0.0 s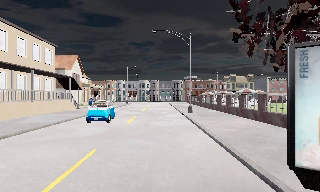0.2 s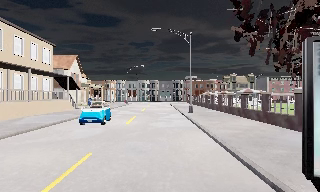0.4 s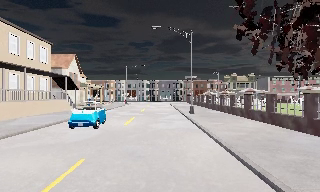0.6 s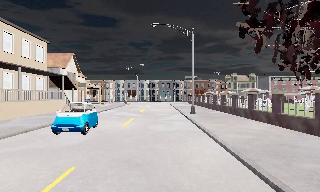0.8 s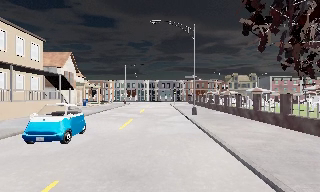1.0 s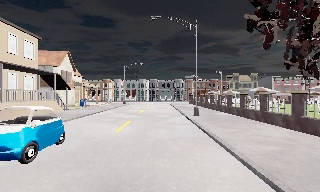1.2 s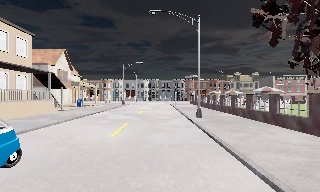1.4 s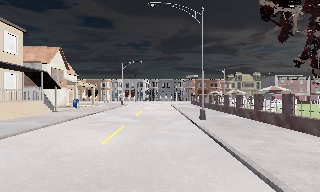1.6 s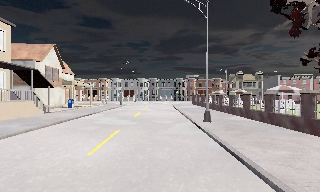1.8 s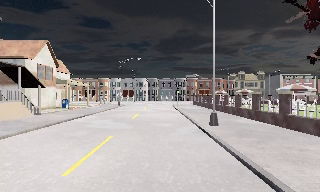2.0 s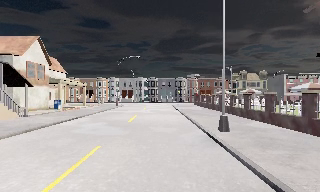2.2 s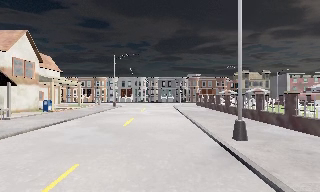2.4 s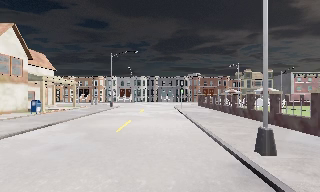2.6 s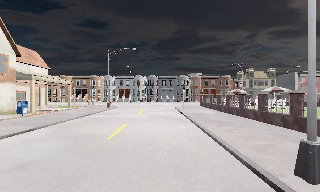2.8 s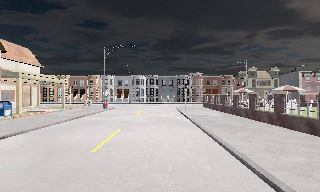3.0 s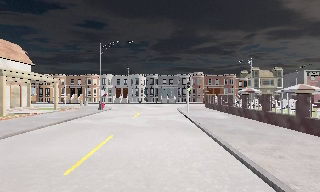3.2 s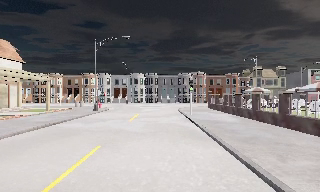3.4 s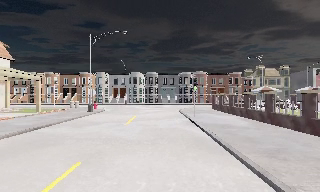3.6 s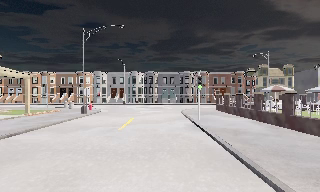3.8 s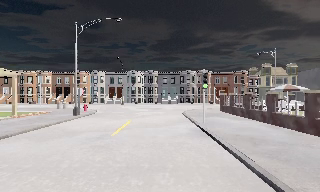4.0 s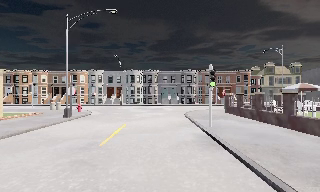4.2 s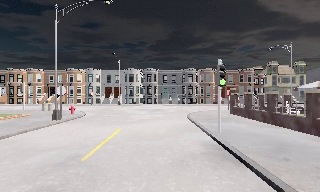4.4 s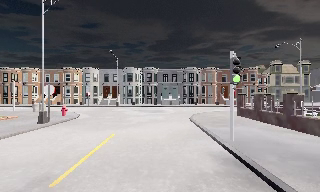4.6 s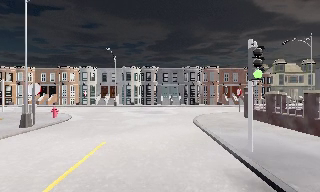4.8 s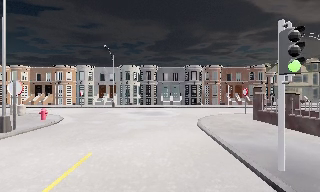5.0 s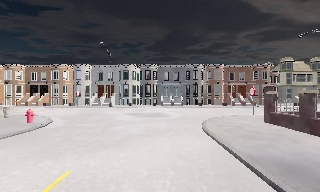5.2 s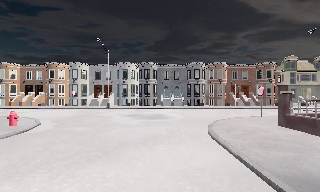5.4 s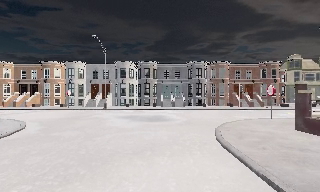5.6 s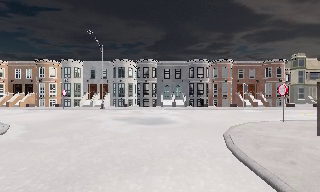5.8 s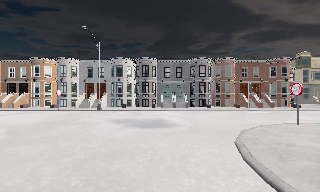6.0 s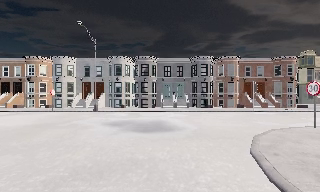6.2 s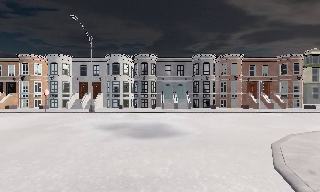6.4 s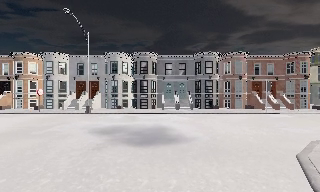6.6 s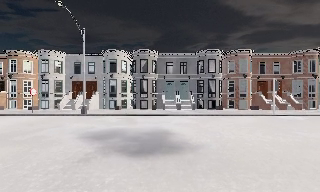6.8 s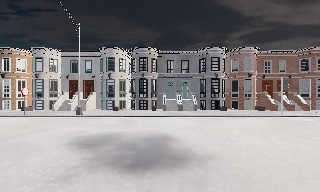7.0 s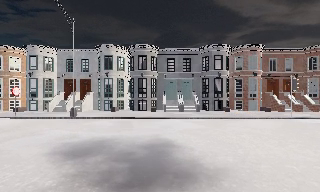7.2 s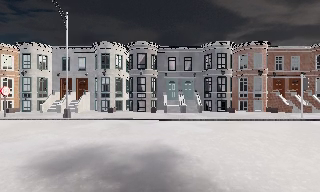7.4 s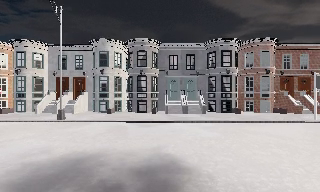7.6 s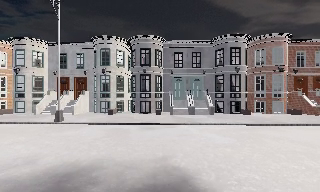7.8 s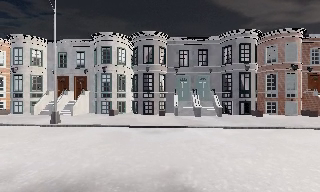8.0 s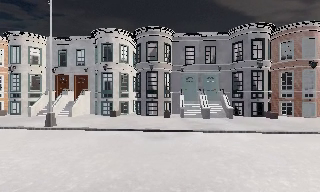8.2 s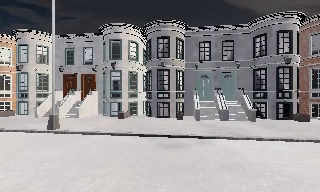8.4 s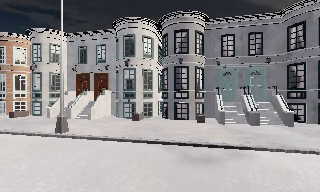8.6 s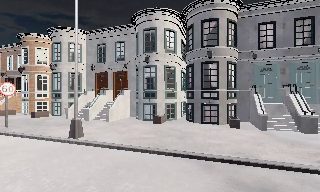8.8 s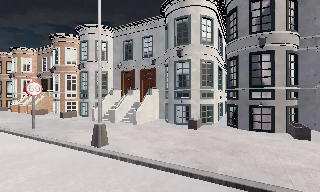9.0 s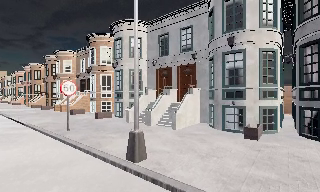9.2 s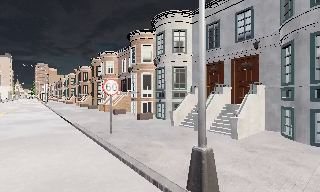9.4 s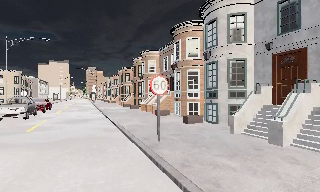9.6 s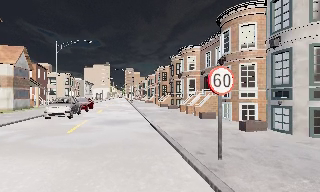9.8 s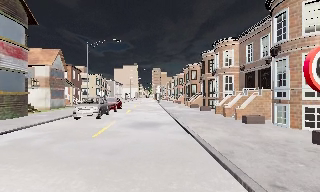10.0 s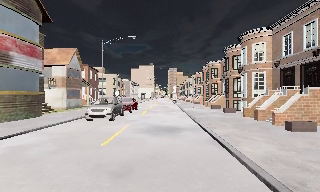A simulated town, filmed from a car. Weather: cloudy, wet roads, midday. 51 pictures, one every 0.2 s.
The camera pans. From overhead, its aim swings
counterclockwise.
The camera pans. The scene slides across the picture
to the right.
0.0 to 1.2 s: The camera travels forward, about 3.5 m, so what stands in front looms larger. It gains speed.
1.2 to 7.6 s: The camera travels forward, about 35 m, so what stands in front looms larger.
7.6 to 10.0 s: The scene slides to the right, as the camera pans about 90 degrees to its left. It travels forward, about 15 m.
The film runs forward here.
